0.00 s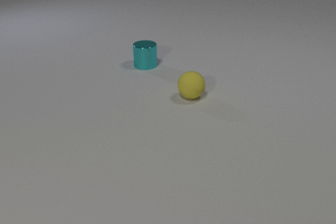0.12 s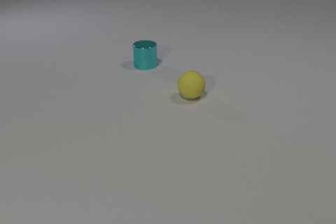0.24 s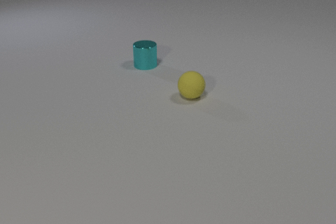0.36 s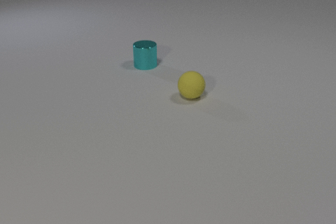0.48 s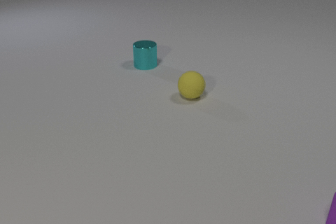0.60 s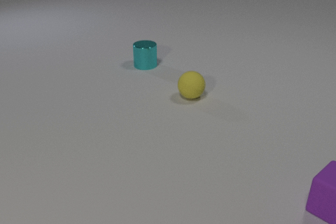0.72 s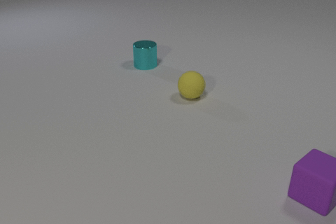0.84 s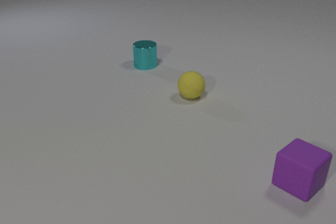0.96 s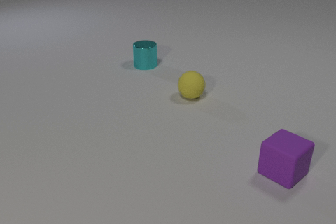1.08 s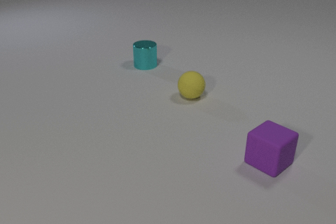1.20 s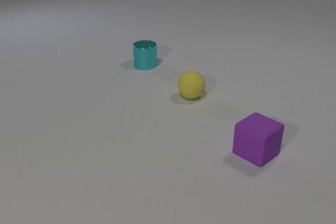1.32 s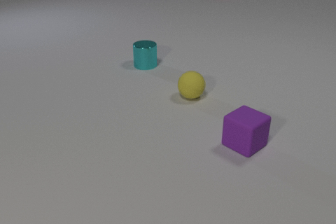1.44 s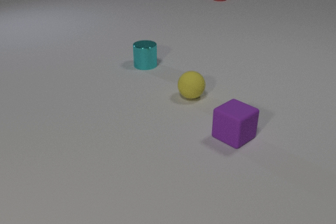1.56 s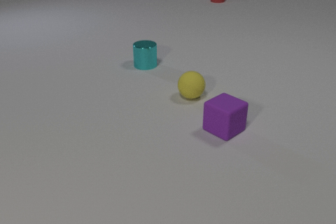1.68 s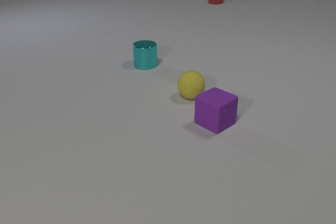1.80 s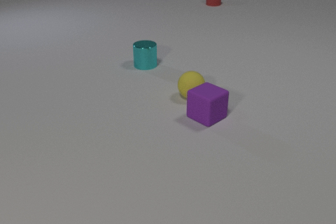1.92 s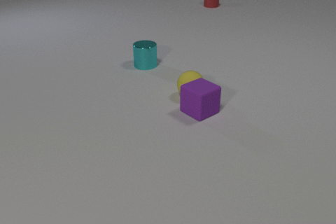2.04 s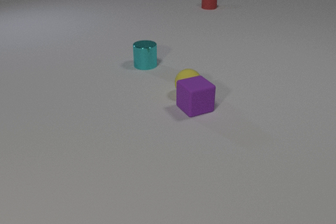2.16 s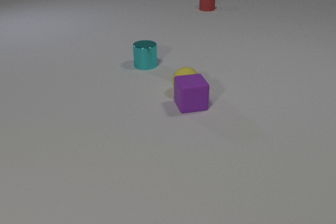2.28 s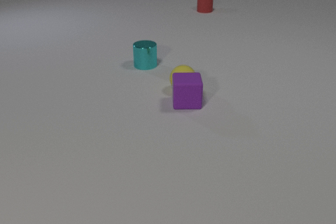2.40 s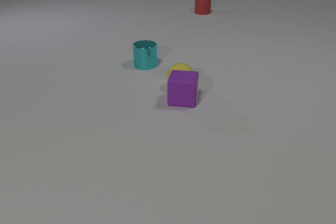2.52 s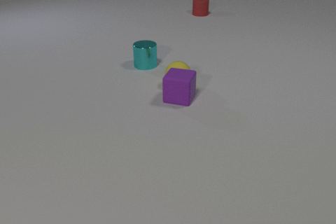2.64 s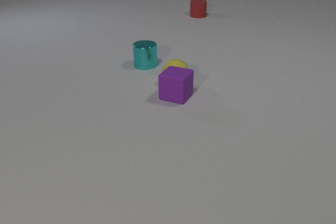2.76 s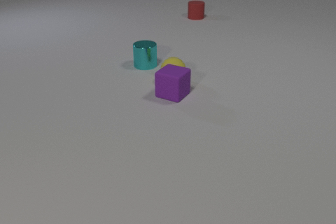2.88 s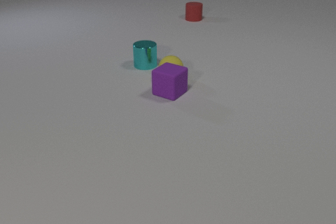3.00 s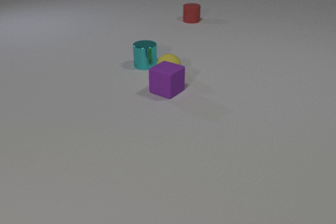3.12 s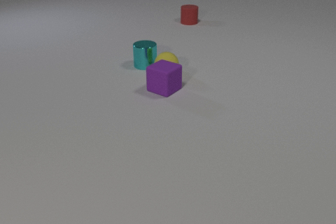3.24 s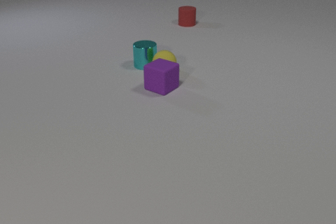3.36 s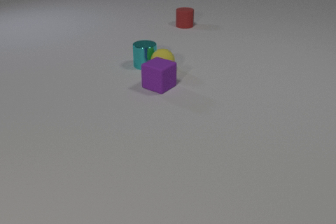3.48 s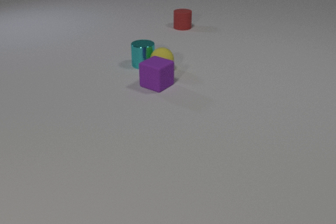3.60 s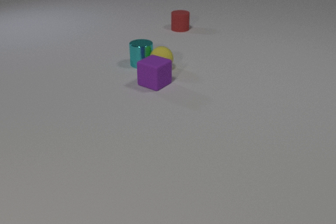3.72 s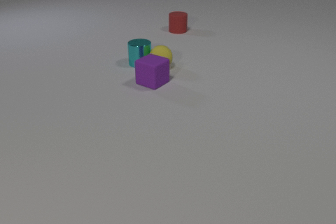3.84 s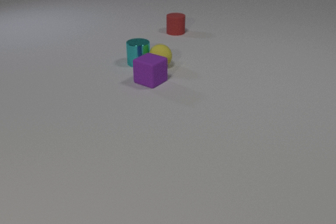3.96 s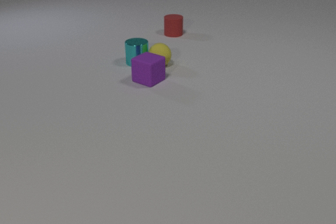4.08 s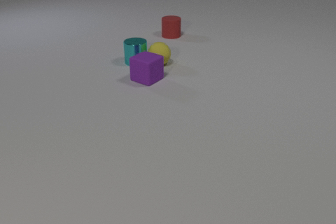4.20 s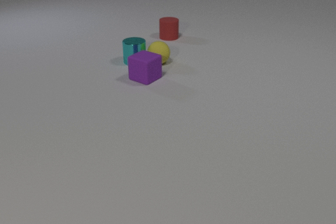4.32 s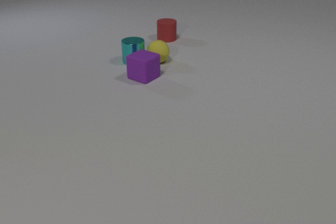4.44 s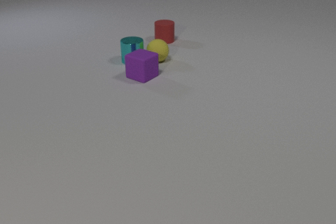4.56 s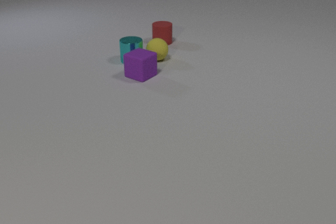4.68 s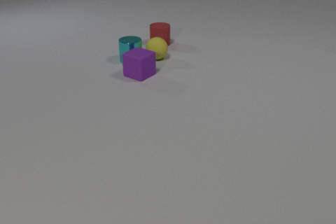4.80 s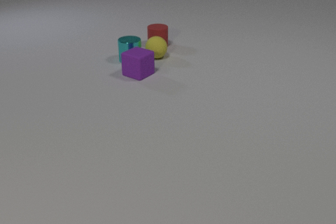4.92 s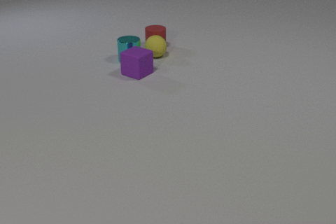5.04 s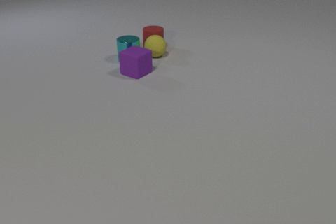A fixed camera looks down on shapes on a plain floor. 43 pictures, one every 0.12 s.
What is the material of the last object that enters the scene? rubber.
What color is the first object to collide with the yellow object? purple.
What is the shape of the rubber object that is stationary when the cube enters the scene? sphere.
0.00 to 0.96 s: The purple rubber cube comes in at the right edge, slides to the left and away from the camera.
0.96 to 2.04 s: The purple rubber cube slides away from the camera and to the left. The red rubber cylinder comes in at the top edge, slides toward the camera. The purple rubber cube and the yellow rubber sphere collide.
2.04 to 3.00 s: The purple rubber cube slides away from the camera and to the left, spins so that its near face slides to the left, clockwise seen from above. The yellow rubber sphere rolls away from the camera and to the left. The red rubber cylinder slides toward the camera.
3.00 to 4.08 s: The purple rubber cube slides away from the camera and to the left. The yellow rubber sphere rolls away from the camera. The red rubber cylinder slides toward the camera and to the left. The cyan metal cylinder slides to the left and away from the camera. The yellow rubber sphere and the cyan metal cylinder collide.
4.08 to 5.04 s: The purple rubber cube slides away from the camera and to the left. The yellow rubber sphere rolls away from the camera. The red rubber cylinder slides toward the camera and to the left. The cyan metal cylinder slides away from the camera and to the left. The yellow rubber sphere and the red rubber cylinder collide.
